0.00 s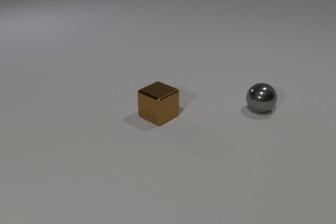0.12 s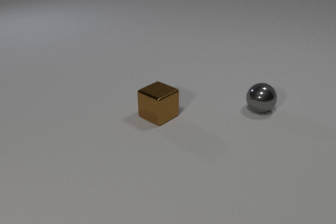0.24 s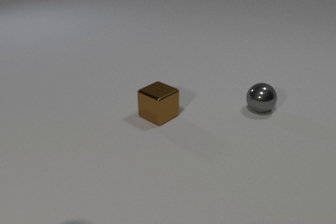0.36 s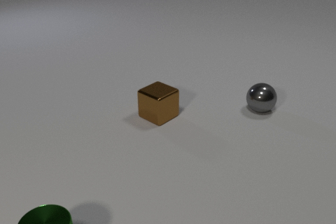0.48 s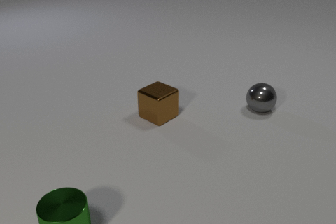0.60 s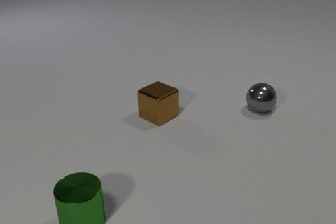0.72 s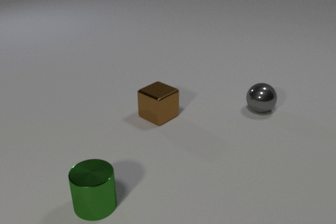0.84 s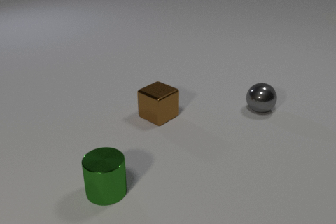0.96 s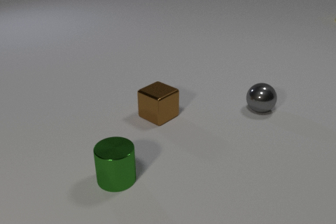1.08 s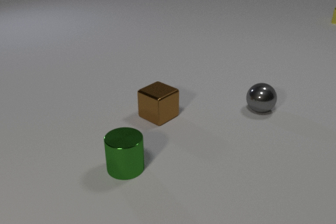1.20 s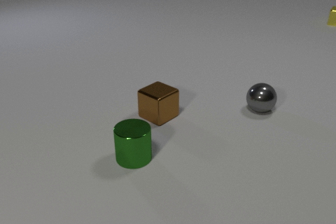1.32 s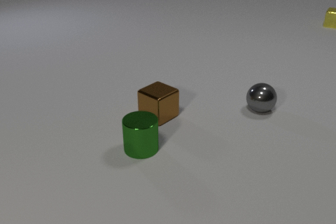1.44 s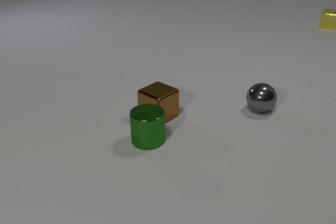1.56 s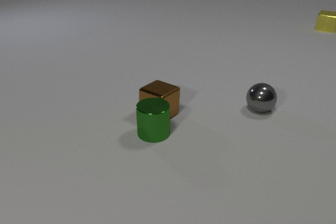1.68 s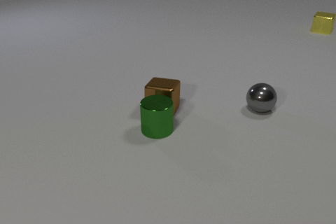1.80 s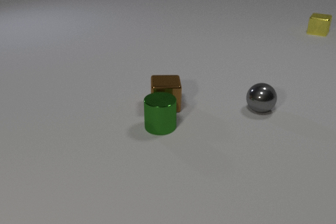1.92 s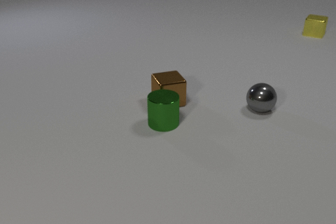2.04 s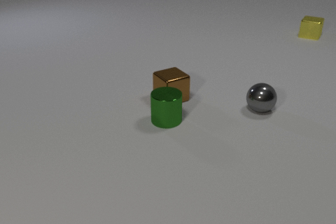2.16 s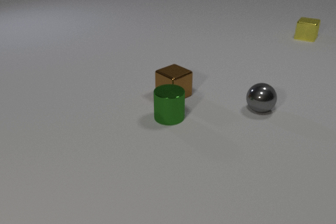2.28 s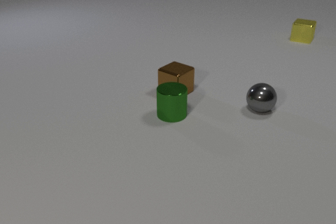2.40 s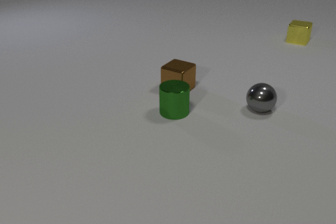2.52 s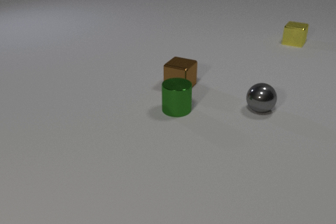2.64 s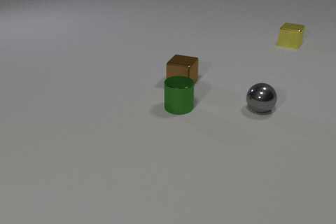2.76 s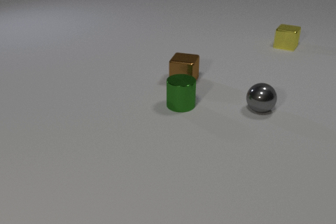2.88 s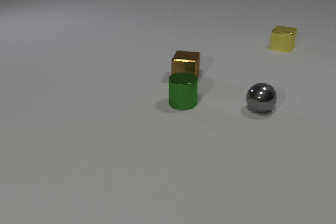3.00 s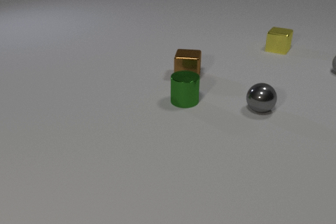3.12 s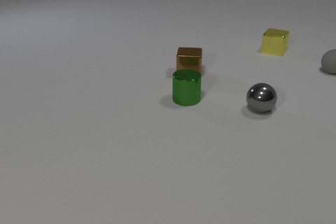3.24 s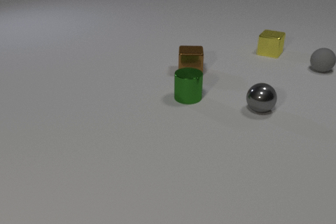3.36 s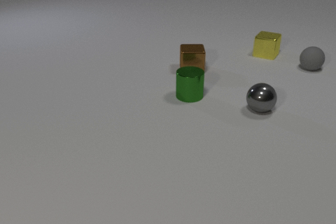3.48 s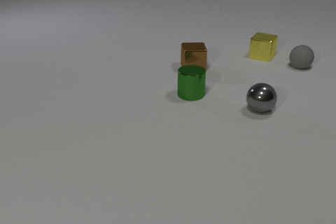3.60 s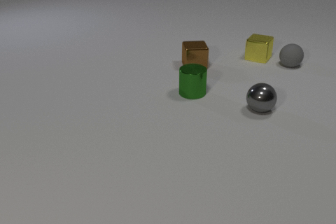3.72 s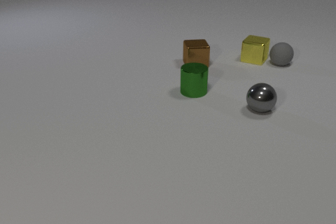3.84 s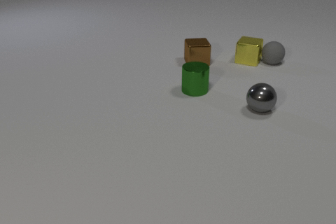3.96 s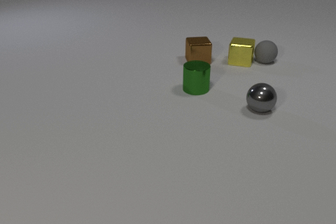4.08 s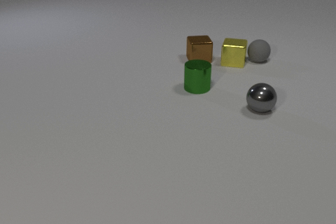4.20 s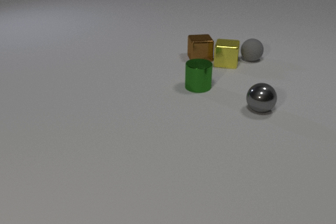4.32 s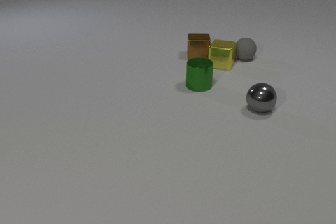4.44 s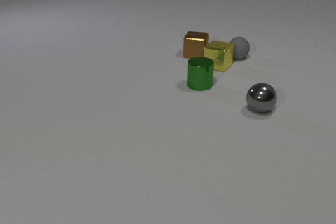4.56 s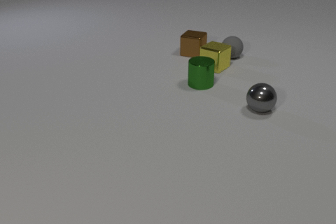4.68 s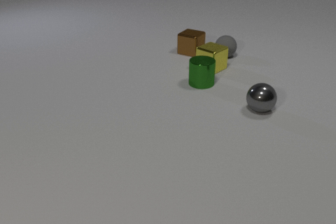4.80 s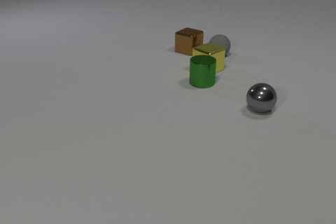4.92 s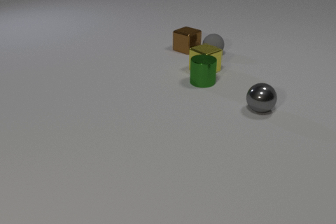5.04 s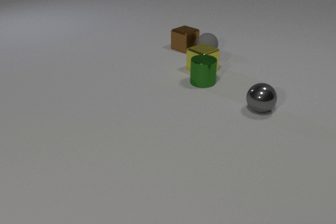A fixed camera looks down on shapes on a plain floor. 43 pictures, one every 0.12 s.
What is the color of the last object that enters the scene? gray.
What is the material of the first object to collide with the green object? metal.
What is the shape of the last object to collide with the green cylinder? cube.
0.00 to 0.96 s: The green metal cylinder comes in at the bottom edge, slides away from the camera and to the right.
0.96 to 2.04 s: The green metal cylinder slides away from the camera and to the right. The brown metal cube slides away from the camera, spins counterclockwise seen from above by about 75 degrees, its near face sliding to the right. The yellow metal cube slides toward the camera and to the left. The green metal cylinder and the brown metal cube collide.
2.04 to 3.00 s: The green metal cylinder slides away from the camera and to the right. The brown metal cube slides away from the camera, spins counterclockwise seen from above by about 45 degrees, its near face sliding to the right. The yellow metal cube slides toward the camera and to the left. The gray rubber sphere comes in at the right edge.
3.00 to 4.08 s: The green metal cylinder slides away from the camera and to the right. The brown metal cube slides away from the camera. The yellow metal cube slides toward the camera and to the left. The gray rubber sphere rolls to the left. The yellow metal cube and the gray rubber sphere collide.
4.08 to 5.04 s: The green metal cylinder slides away from the camera and to the right. The brown metal cube slides away from the camera and to the left, spins clockwise seen from above by about 60 degrees, its near face sliding to the left. The yellow metal cube slides to the left and toward the camera, spins so that its near face slides to the left, clockwise seen from above. The gray rubber sphere rolls to the left. The brown metal cube and the yellow metal cube collide. The green metal cylinder and the yellow metal cube collide.
